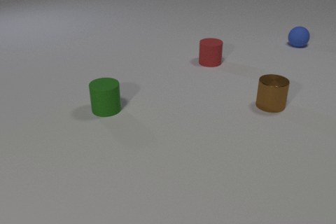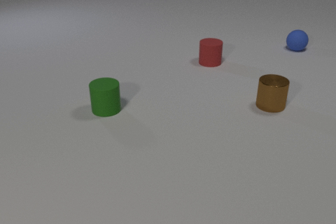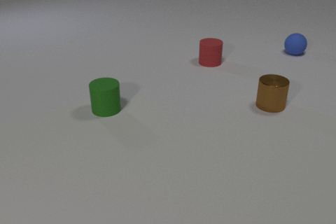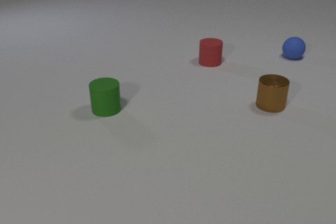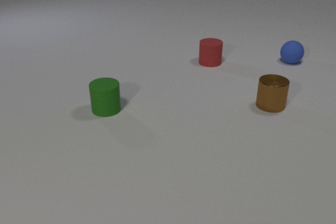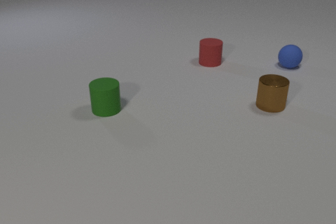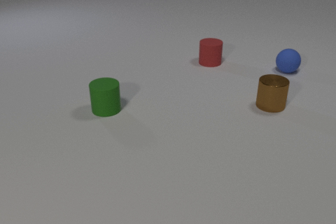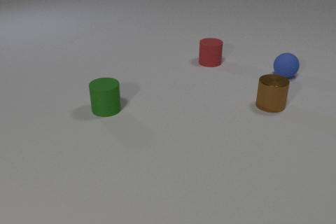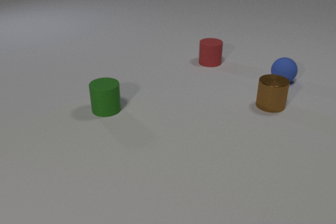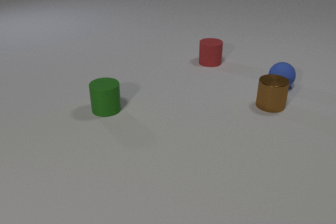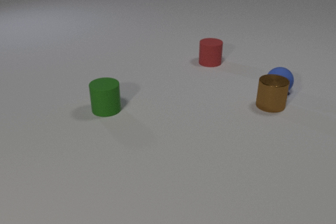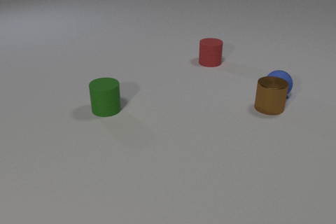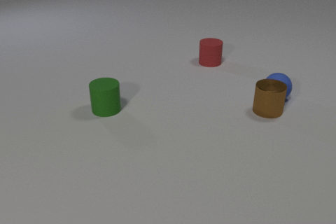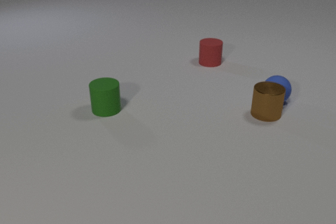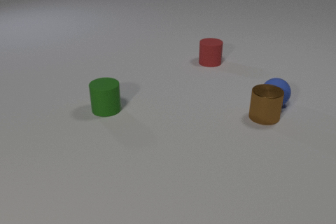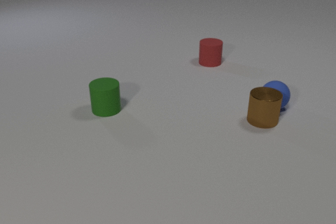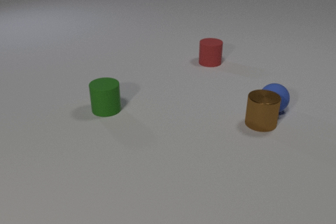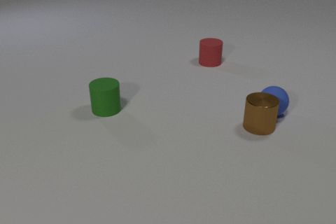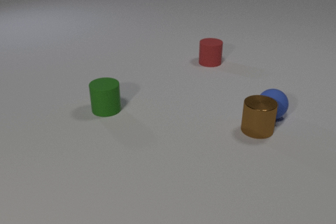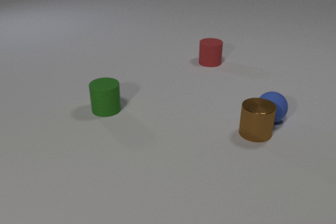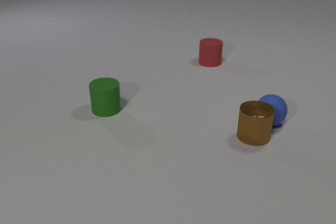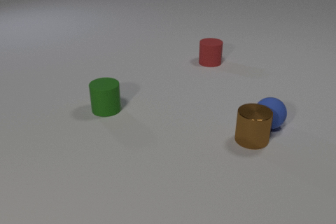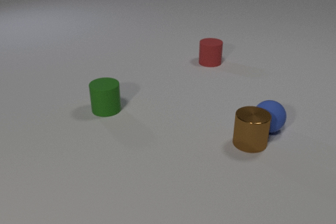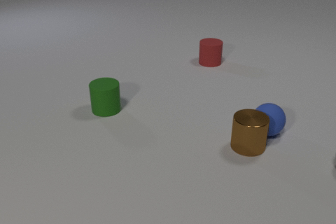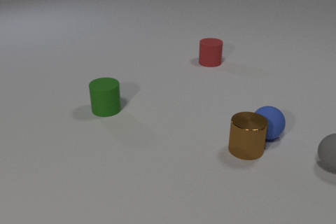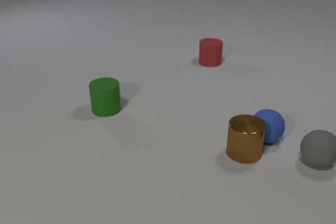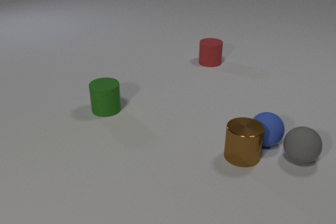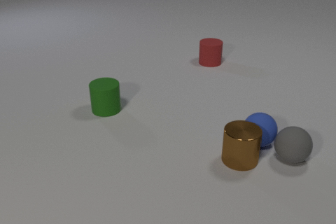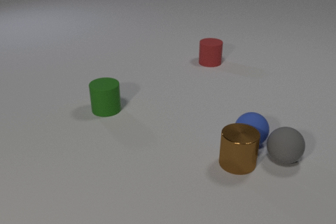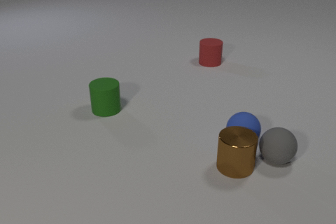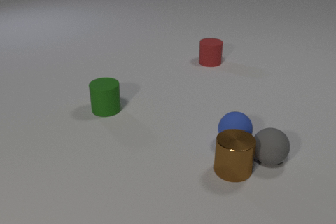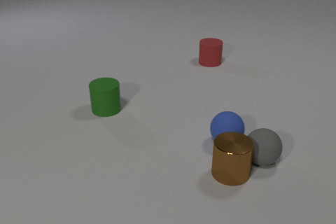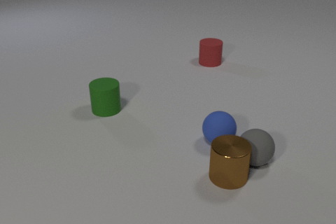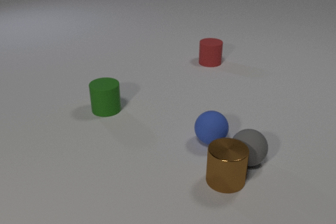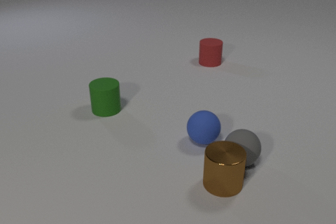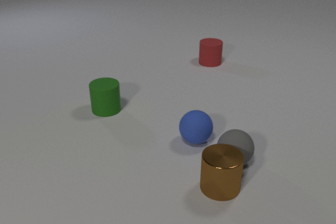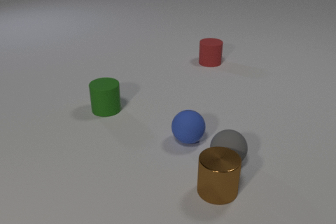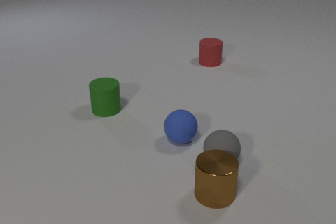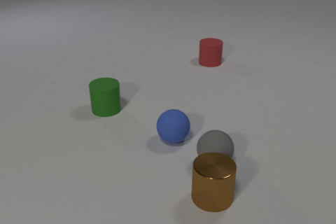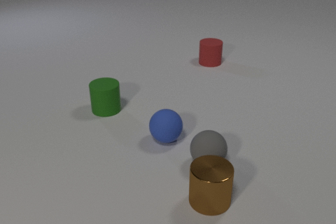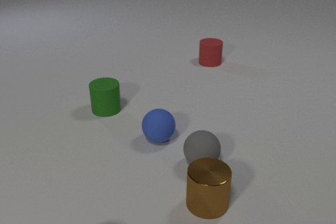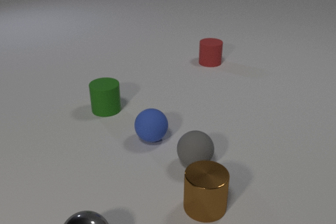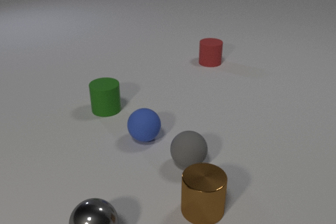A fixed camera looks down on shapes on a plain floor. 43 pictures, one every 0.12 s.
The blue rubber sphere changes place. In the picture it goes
toward the camera.
The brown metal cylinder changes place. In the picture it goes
toward the camera.
0.00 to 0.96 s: The blue rubber sphere rolls toward the camera.
0.96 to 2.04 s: The blue rubber sphere rolls toward the camera. The brown metal cylinder slides toward the camera. The blue rubber sphere and the brown metal cylinder collide.
2.04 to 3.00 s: The blue rubber sphere rolls toward the camera. The brown metal cylinder slides toward the camera. The gray rubber sphere comes in at the right edge, rolls to the left.
3.00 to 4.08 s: The blue rubber sphere rolls to the left. The brown metal cylinder slides toward the camera. The gray rubber sphere rolls to the left. The blue rubber sphere and the gray rubber sphere collide. The brown metal cylinder and the gray rubber sphere collide.
4.08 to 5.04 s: The blue rubber sphere rolls to the left. The brown metal cylinder slides toward the camera and to the left. The gray rubber sphere rolls to the left. The gray metal sphere comes in at the bottom edge, rolls away from the camera and to the right.
How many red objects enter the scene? 0.
What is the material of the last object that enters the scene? metal.
Are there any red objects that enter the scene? no.
